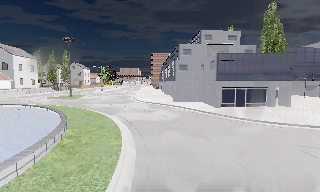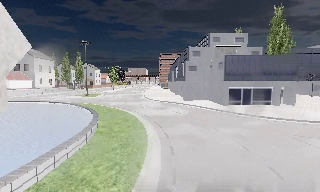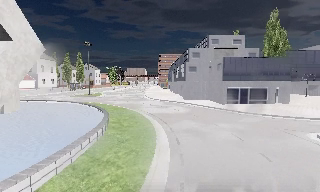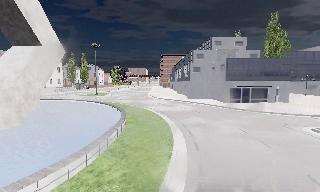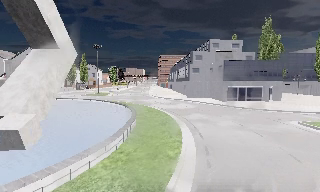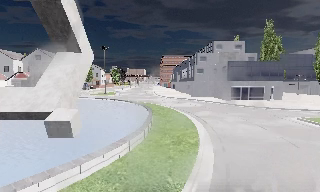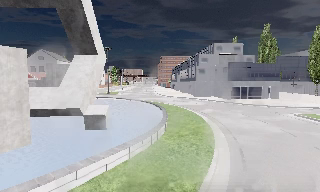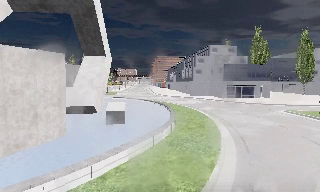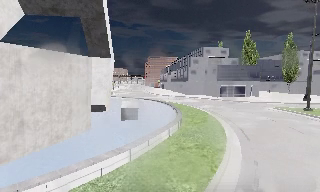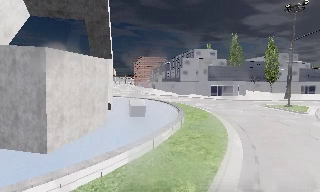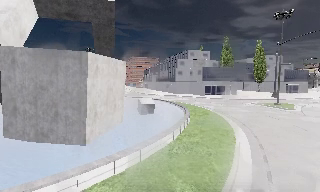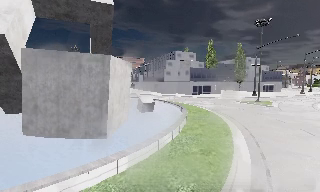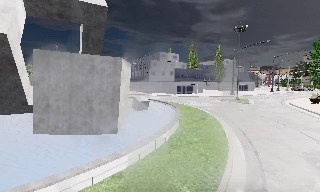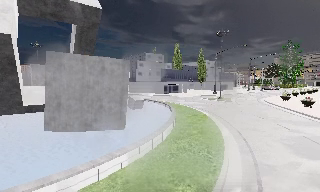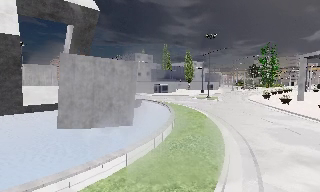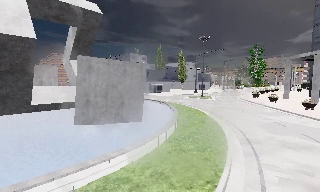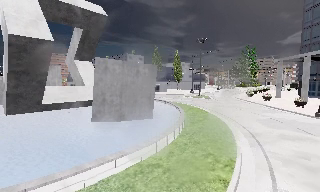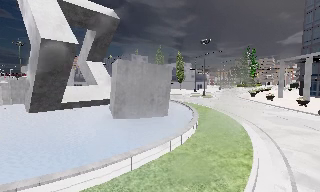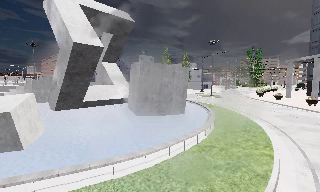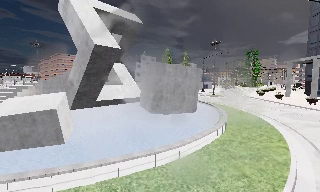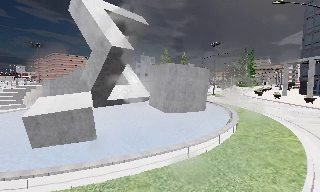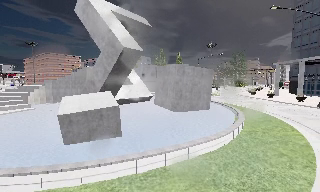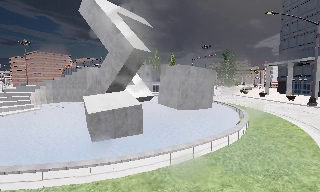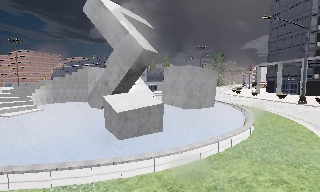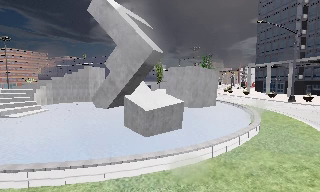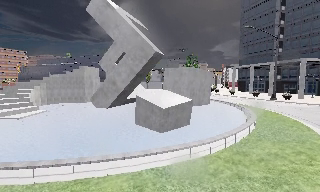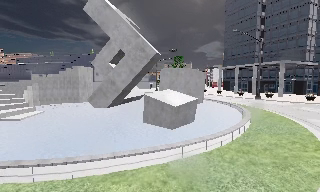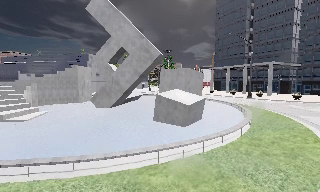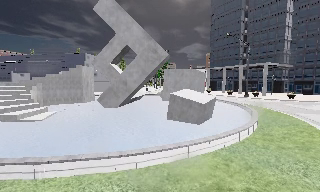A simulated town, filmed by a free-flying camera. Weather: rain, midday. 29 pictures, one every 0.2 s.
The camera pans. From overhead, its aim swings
clockwise.
0.0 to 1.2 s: The camera travels backward and to its left, about 10 m, so what stands in front gets smaller.
1.2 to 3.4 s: The camera pans to its right, which is clockwise from overhead, by about 45 degrees. It travels to its left and backward, about 18 m.
3.4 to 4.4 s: The camera travels to its left and backward, about 8 m, so close, fixed things drift to the right.
4.4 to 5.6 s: The camera pans to its right, which is clockwise from overhead, by about 25 degrees. It travels to its left, about 10 m.
The film runs backward here.
